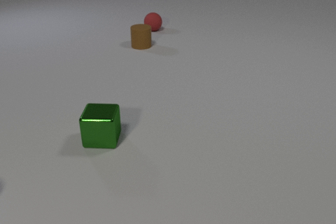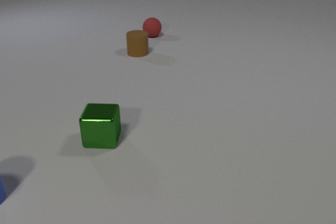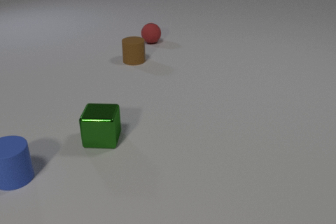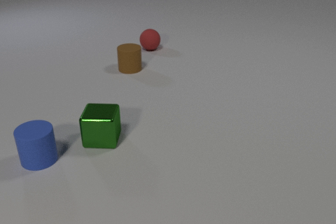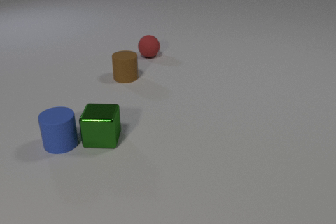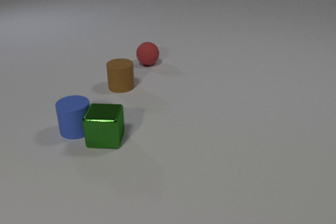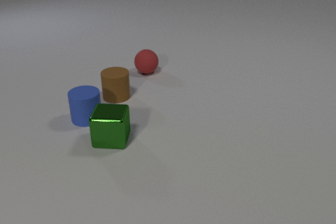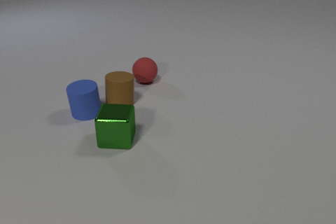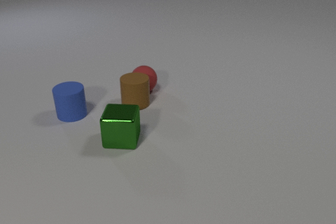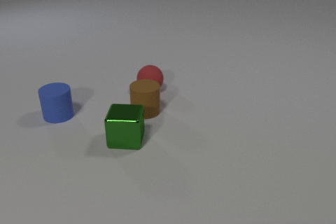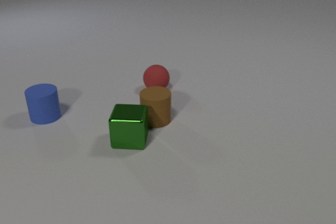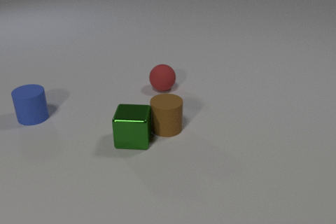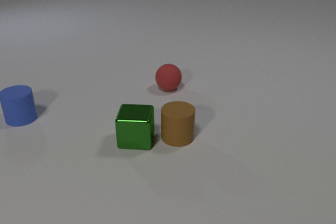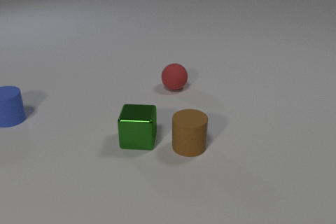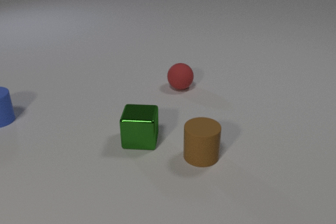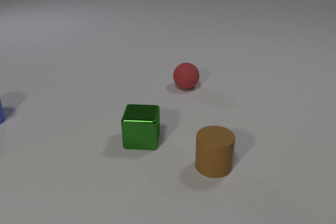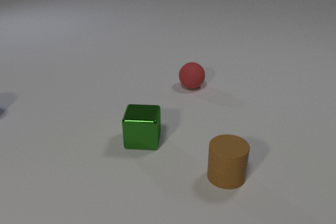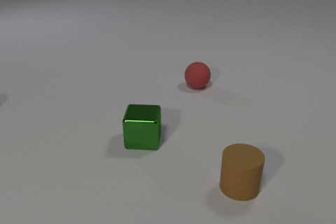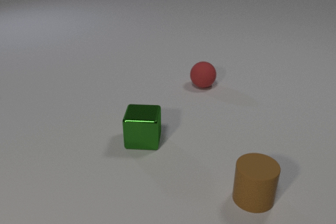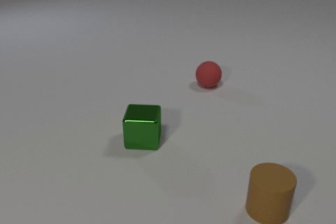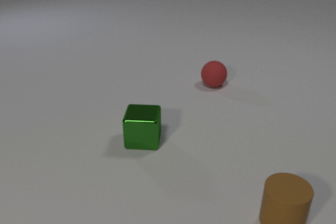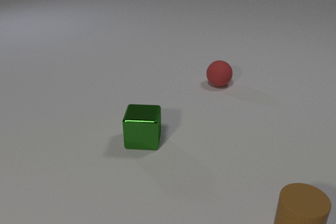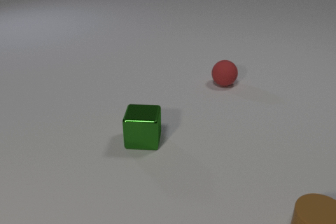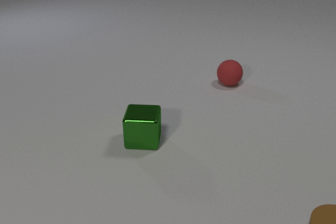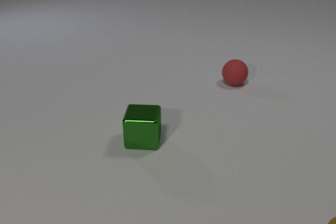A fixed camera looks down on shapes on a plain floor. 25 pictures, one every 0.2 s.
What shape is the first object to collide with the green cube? cylinder.
What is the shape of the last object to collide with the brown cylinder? cube.
How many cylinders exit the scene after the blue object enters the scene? 2.
0.0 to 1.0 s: The blue rubber cylinder comes in at the left edge, slides to the right and away from the camera. The brown rubber cylinder slides toward the camera. The red rubber sphere rolls toward the camera. The blue rubber cylinder and the green metal cube collide.
1.0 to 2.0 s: The blue rubber cylinder slides away from the camera and to the left. The brown rubber cylinder slides toward the camera and to the right. The green metal cube slides to the right. The red rubber sphere rolls toward the camera. The blue rubber cylinder and the brown rubber cylinder collide. The brown rubber cylinder and the red rubber sphere collide.
2.0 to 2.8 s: The blue rubber cylinder slides to the left. The brown rubber cylinder slides toward the camera and to the right. The green metal cube slides to the right. The red rubber sphere rolls to the right. The brown rubber cylinder and the green metal cube collide.
2.8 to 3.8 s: The blue rubber cylinder slides to the left, leaves at the left edge. The brown rubber cylinder slides toward the camera and to the right. The red rubber sphere rolls to the right.
3.8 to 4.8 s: The brown rubber cylinder slides to the right and toward the camera. The red rubber sphere rolls to the right.
